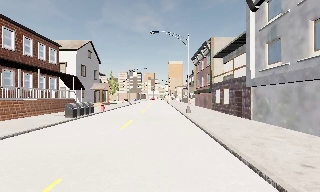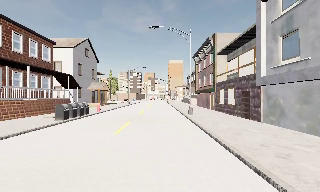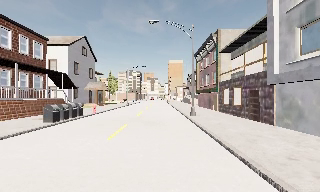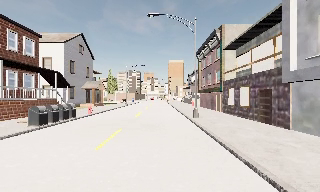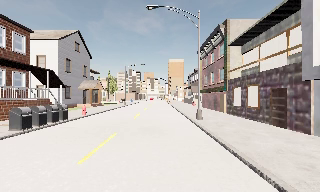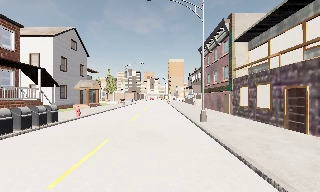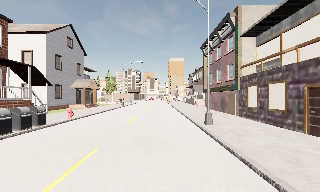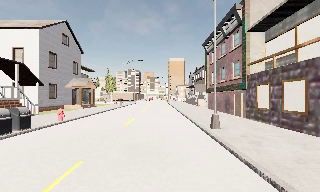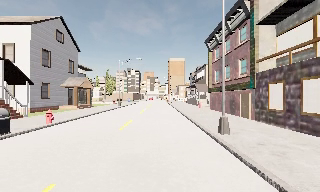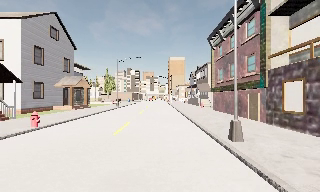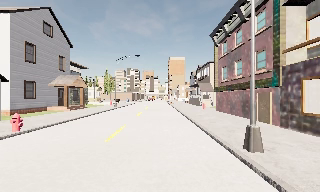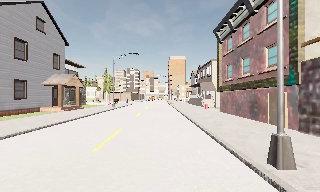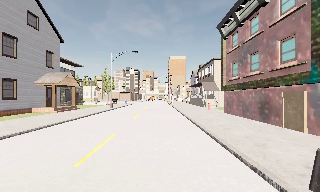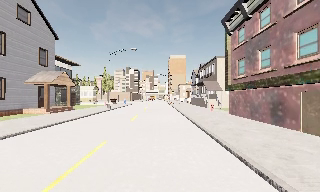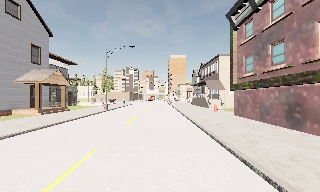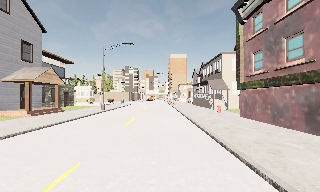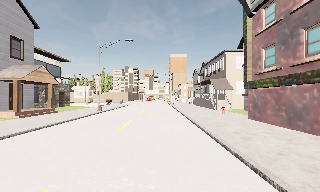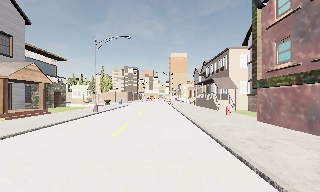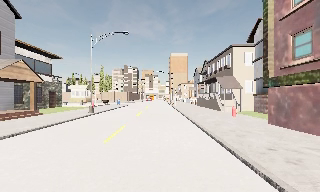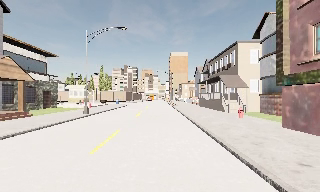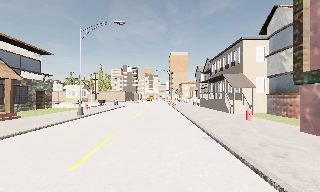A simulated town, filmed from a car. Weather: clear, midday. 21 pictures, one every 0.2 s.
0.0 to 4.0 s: The camera travels forward, about 20 m, so what stands in front looms larger.
The film runs forward here.
